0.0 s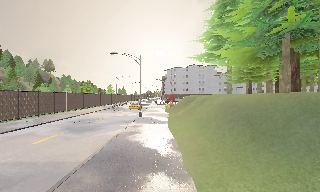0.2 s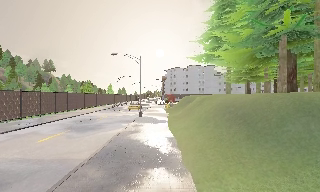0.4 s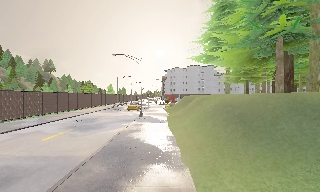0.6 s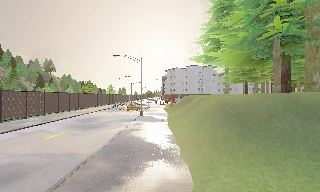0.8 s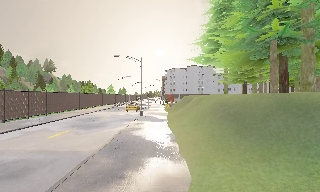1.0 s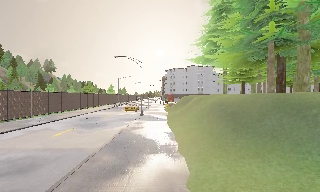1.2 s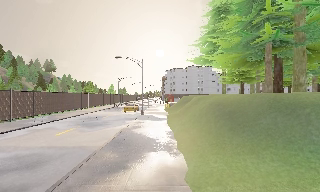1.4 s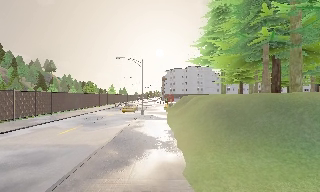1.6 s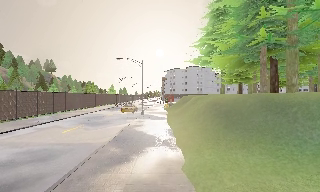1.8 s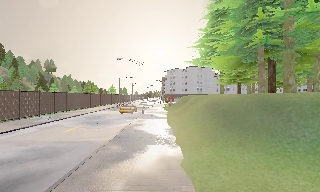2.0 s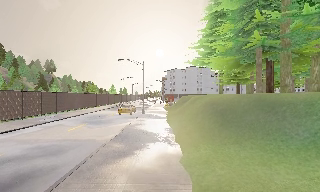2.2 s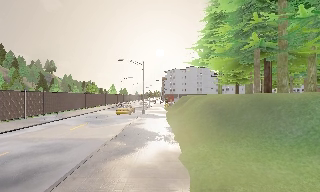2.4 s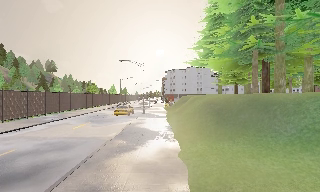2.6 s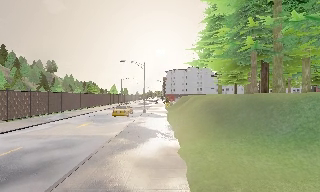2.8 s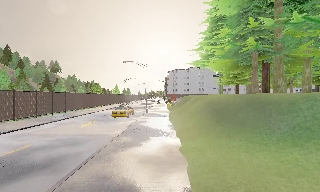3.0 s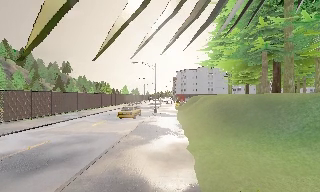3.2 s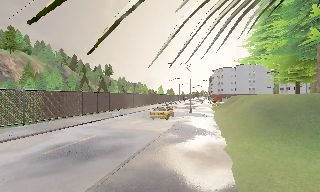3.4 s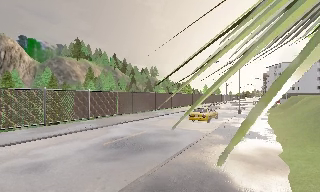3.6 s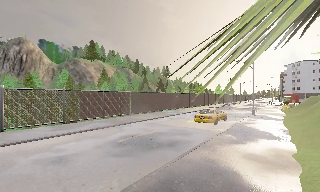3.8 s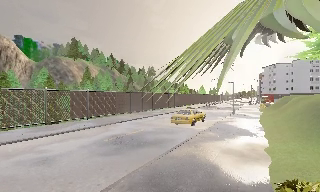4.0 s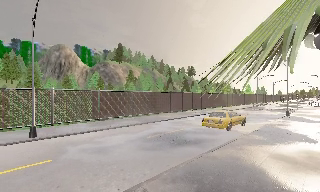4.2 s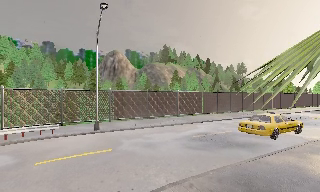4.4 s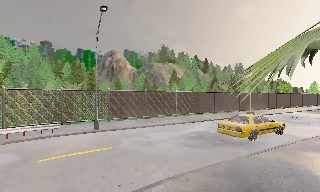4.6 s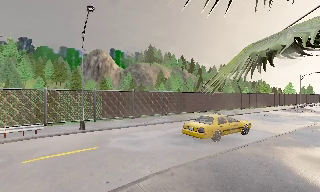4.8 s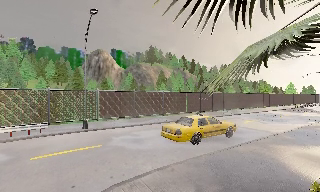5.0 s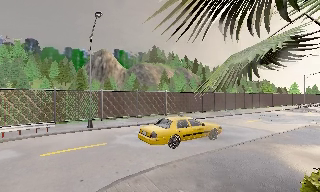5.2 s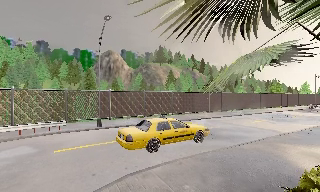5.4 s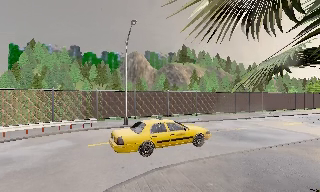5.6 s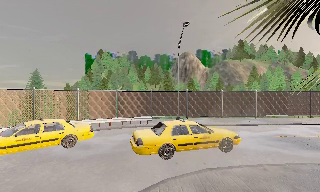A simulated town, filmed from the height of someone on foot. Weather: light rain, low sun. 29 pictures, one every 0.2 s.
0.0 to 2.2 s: The camera travels backward, about 3.5 m, so what stands in front gets smaller.
2.2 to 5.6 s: The camera swings to its left by about 85 degrees, and the scene slides to the right. It travels backward, about 5 m.
The film runs backward here.
